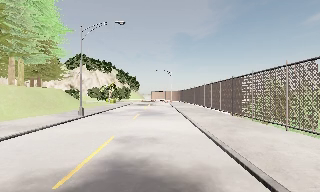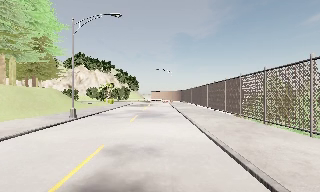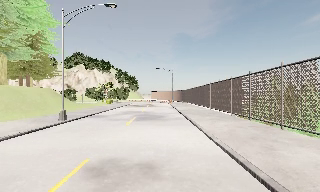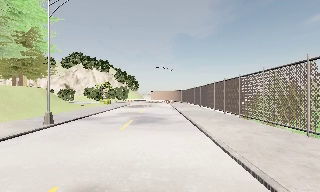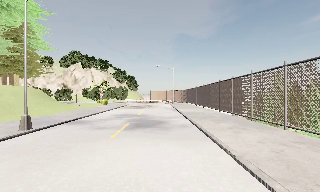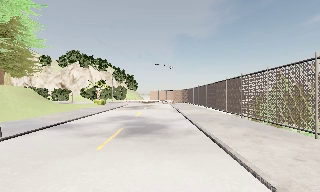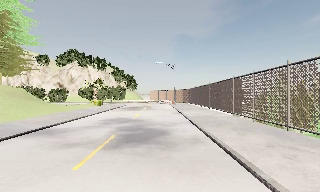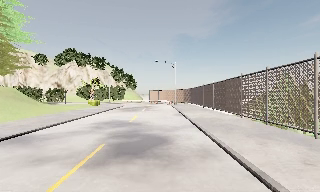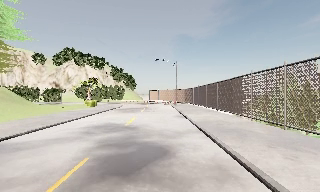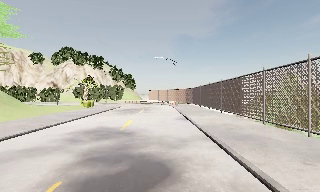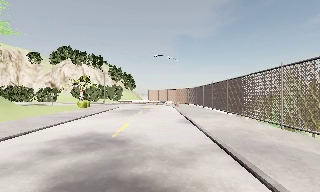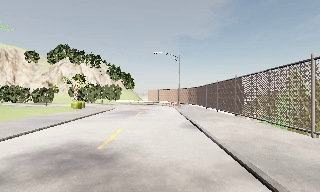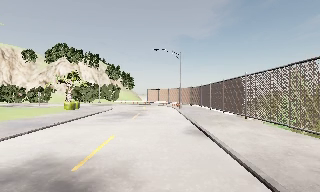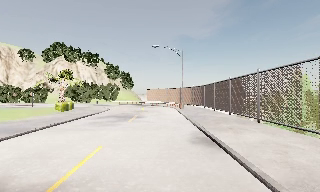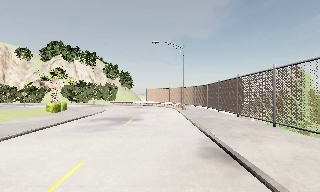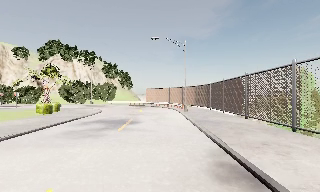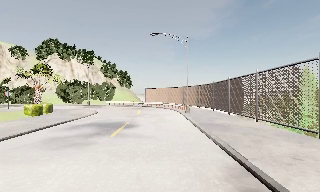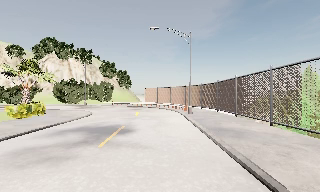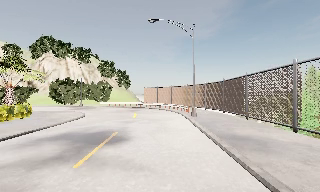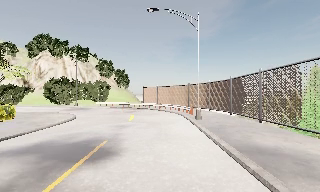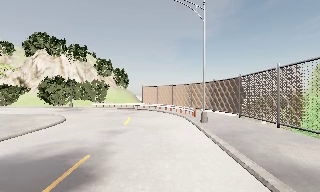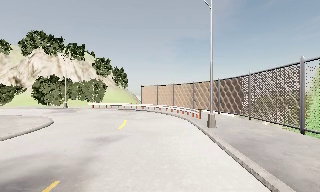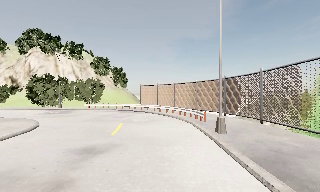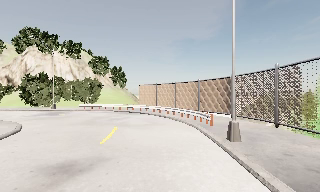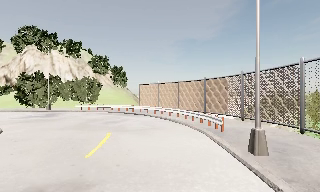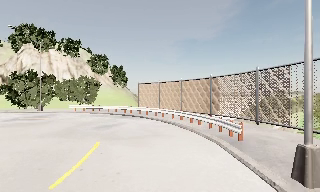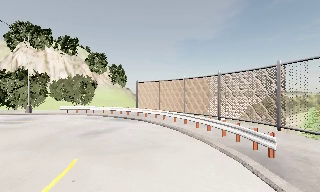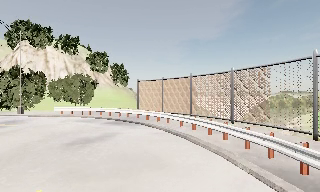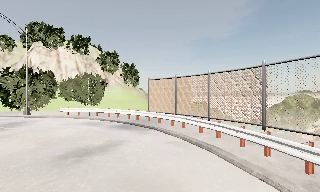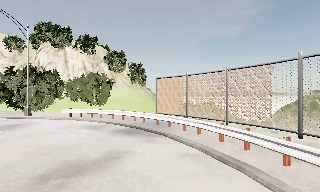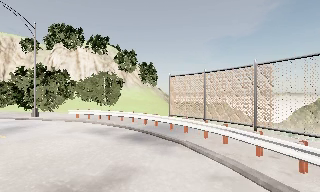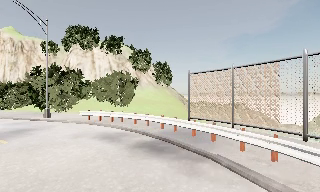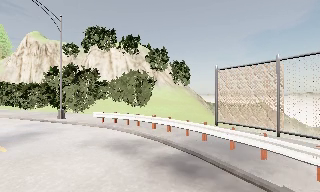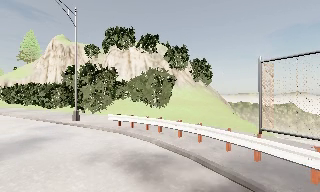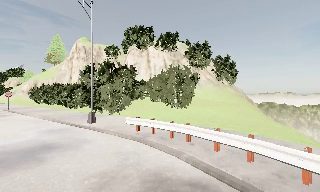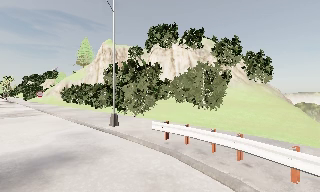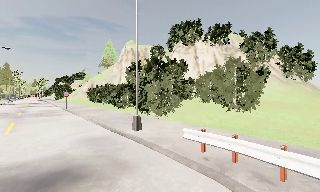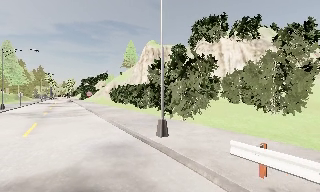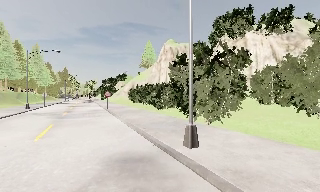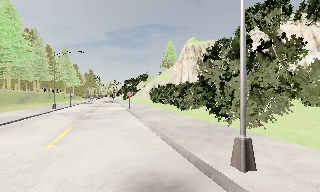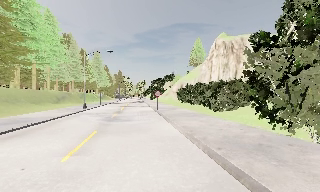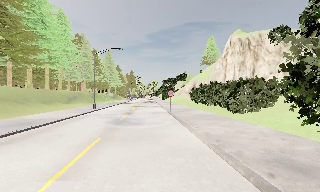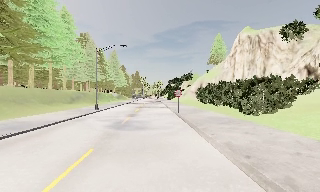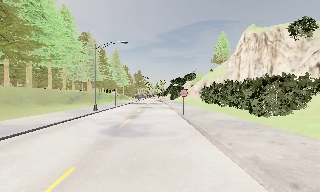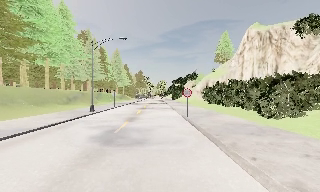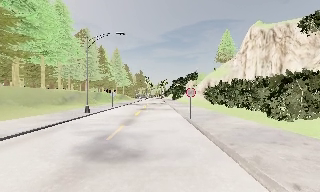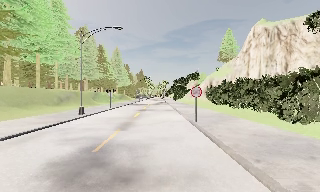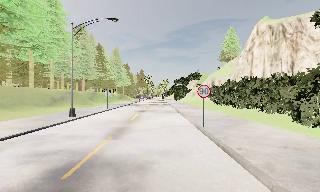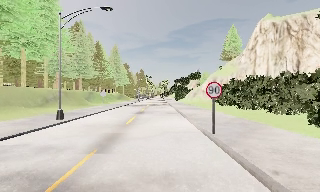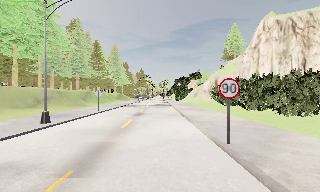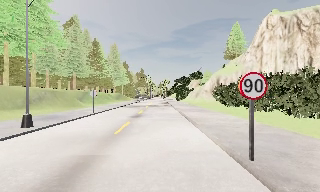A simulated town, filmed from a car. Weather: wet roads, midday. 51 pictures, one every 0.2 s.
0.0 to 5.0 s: The camera travels forward, about 35 m, so what stands in front looms larger.
5.0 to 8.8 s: The camera pans to its left, which is counterclockwise from overhead, by about 90 degrees. It travels forward, about 25 m.
8.8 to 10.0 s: The camera travels forward, about 9 m, so what stands in front looms larger.
The film runs forward here.
